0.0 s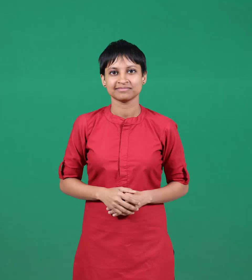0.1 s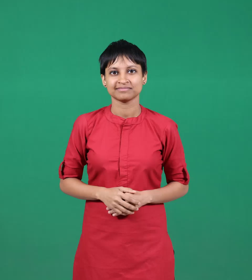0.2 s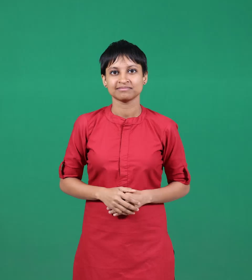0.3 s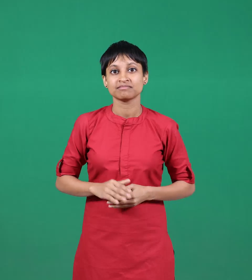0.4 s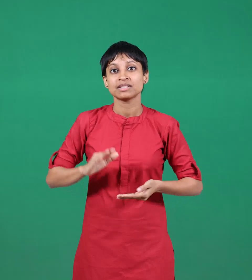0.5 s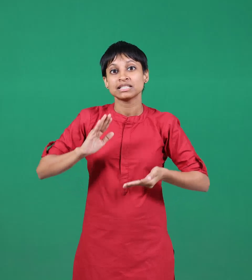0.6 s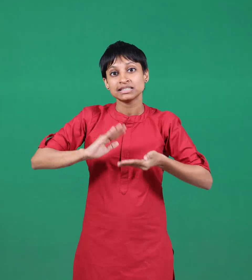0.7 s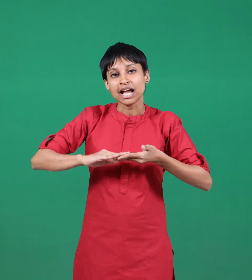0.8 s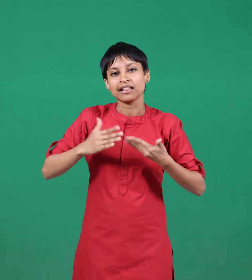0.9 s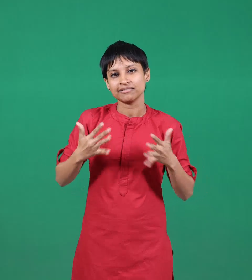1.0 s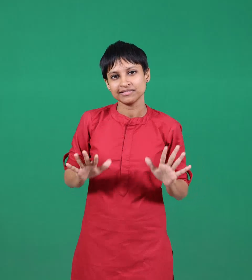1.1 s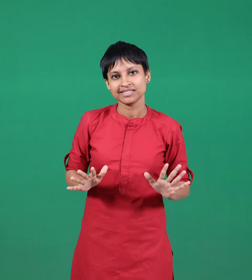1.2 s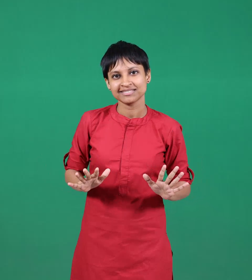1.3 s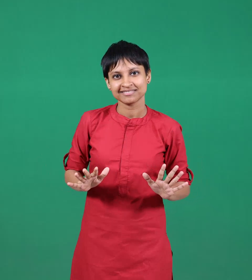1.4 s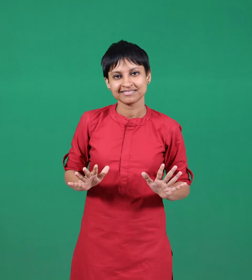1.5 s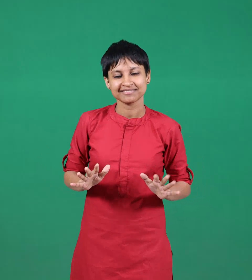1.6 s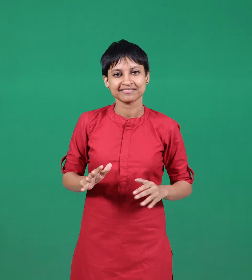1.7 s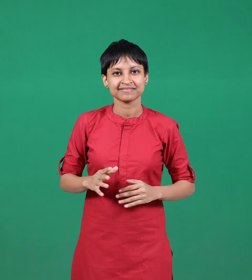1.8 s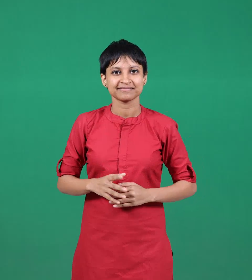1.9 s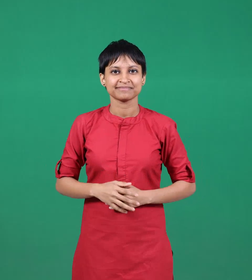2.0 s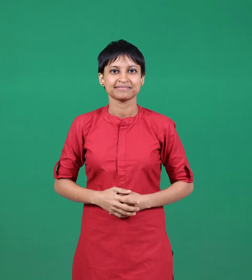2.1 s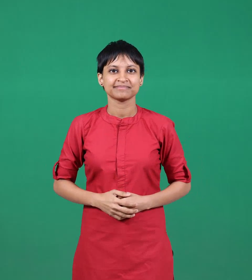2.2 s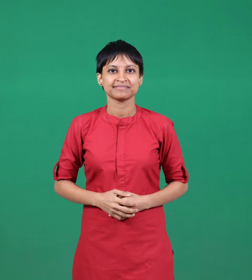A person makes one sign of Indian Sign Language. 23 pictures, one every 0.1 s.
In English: married
